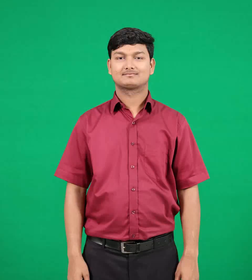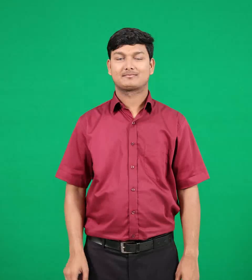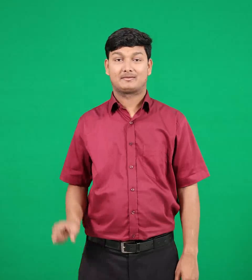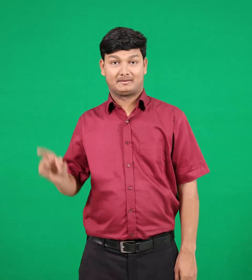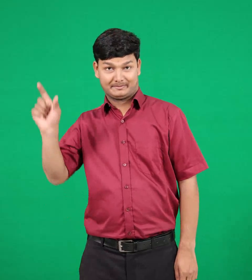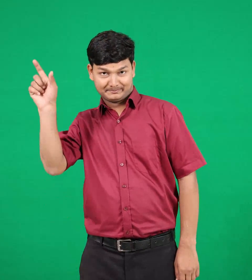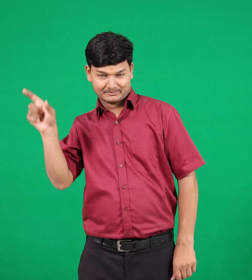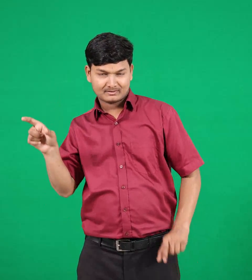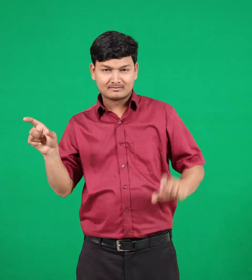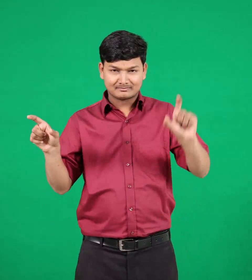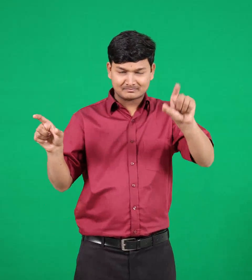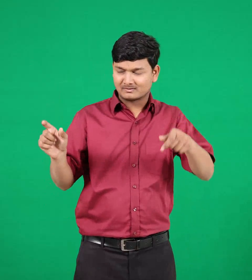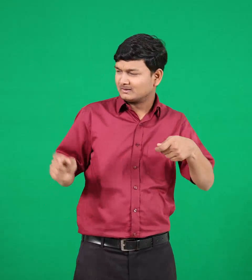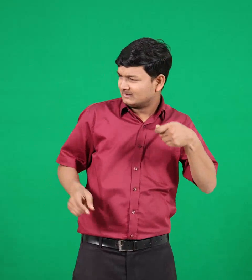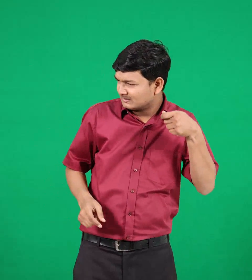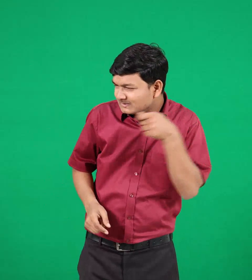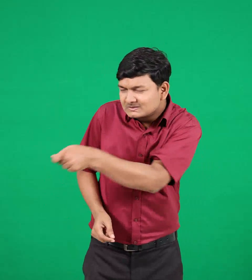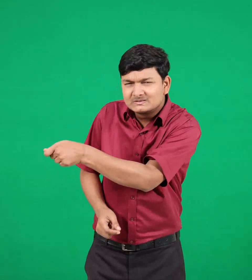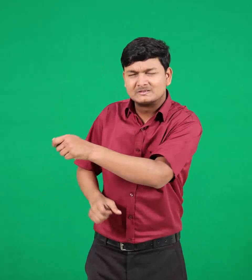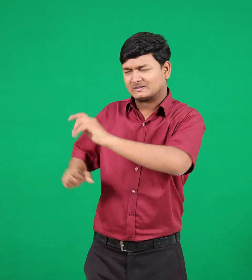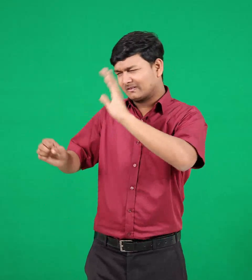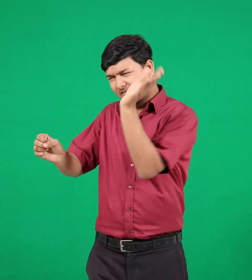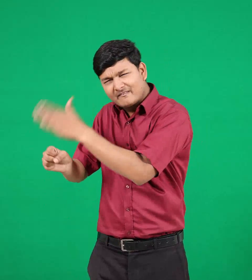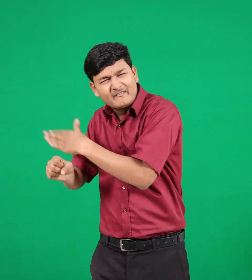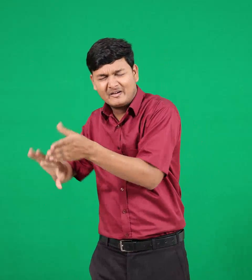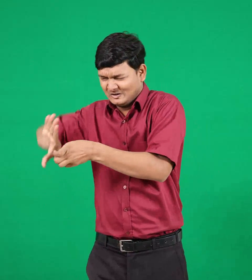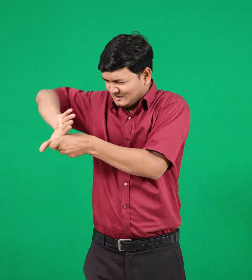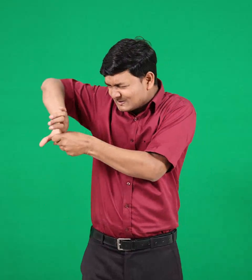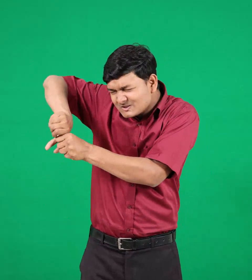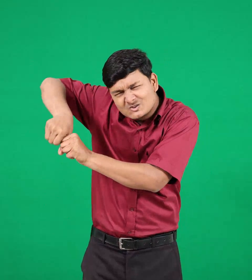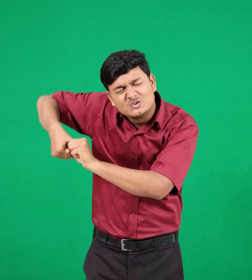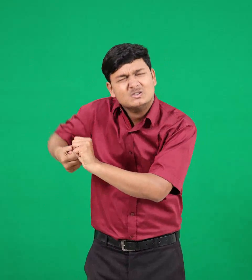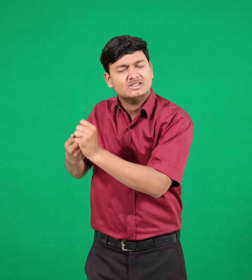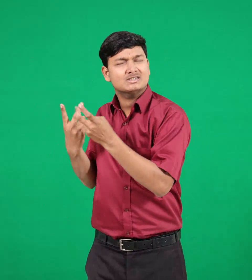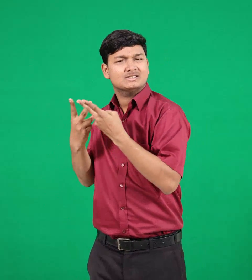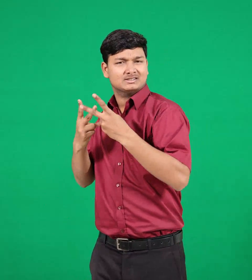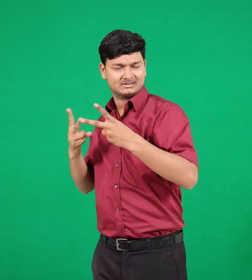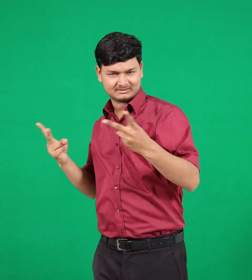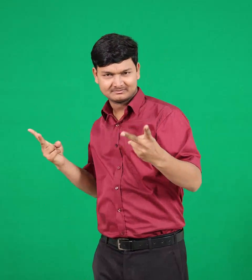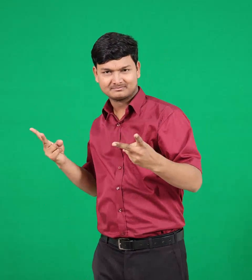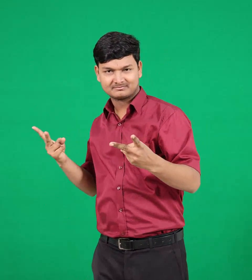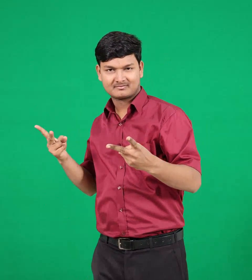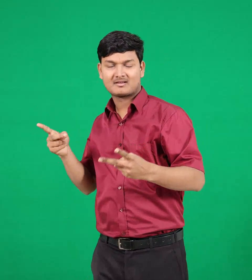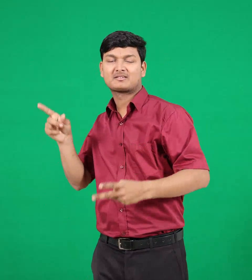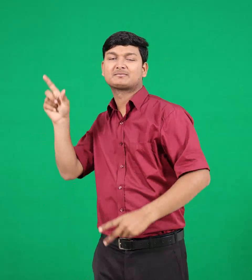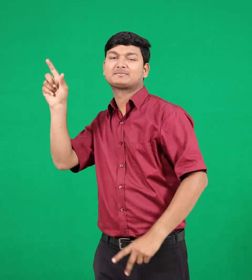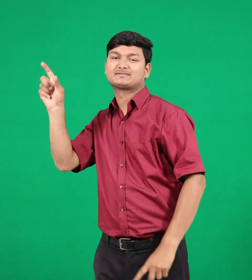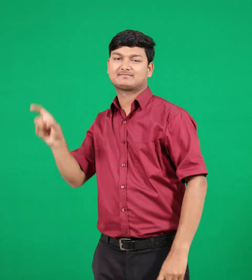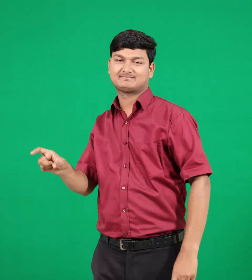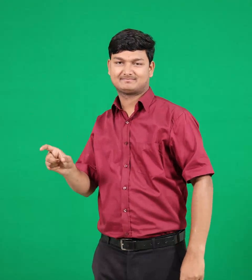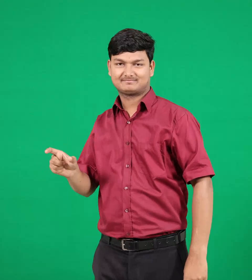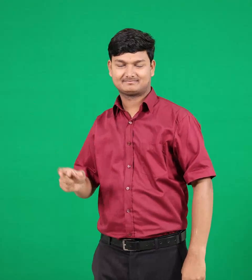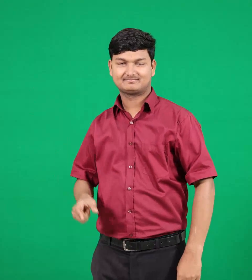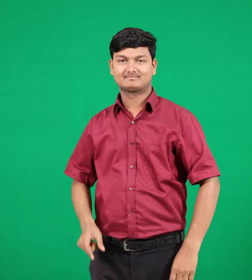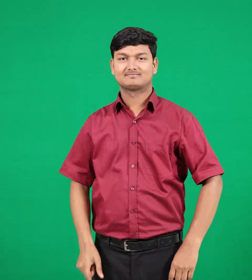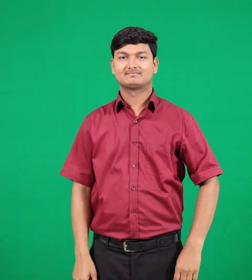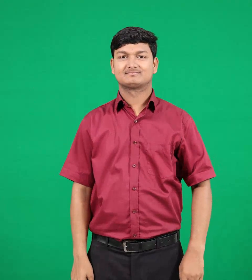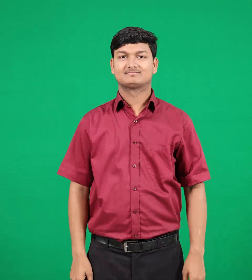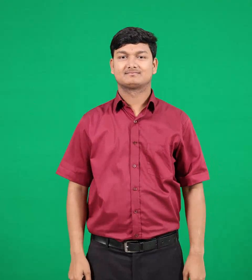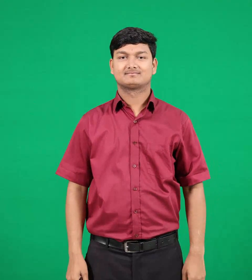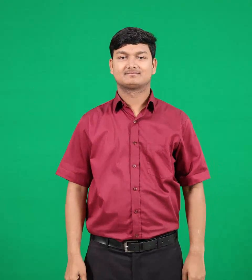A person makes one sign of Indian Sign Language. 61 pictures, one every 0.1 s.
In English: victim
